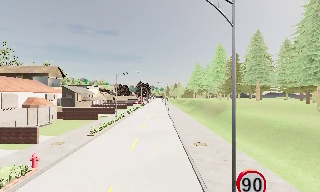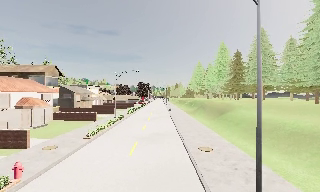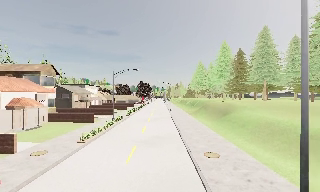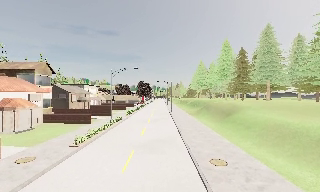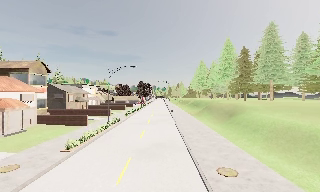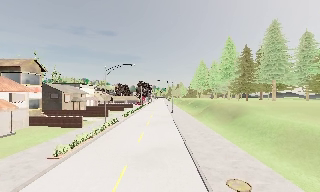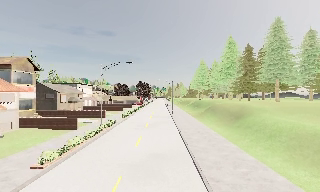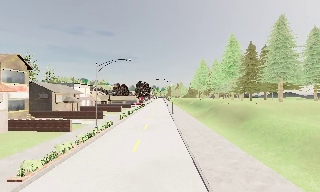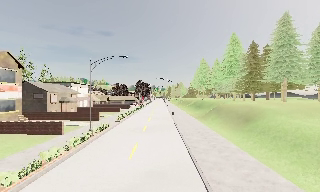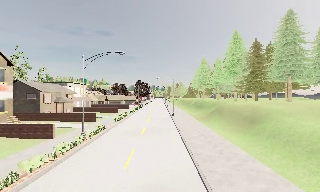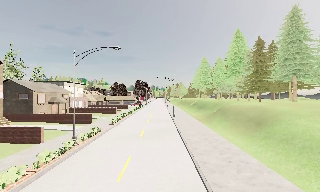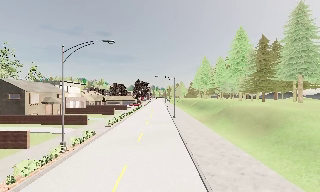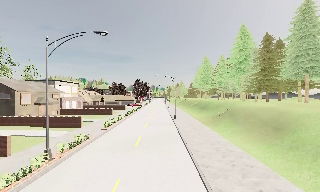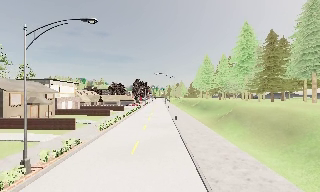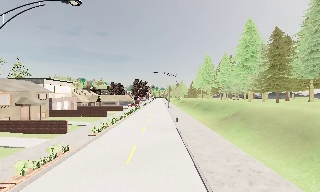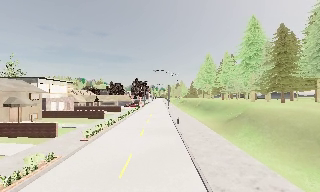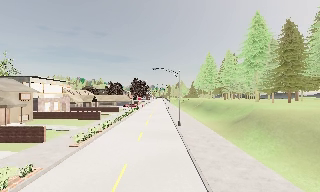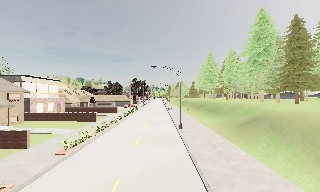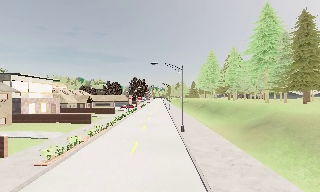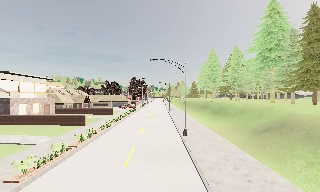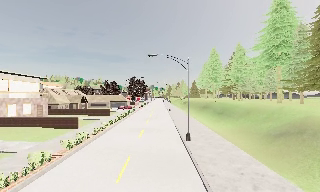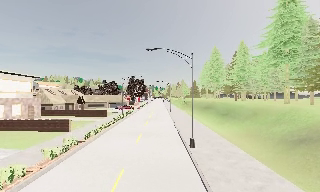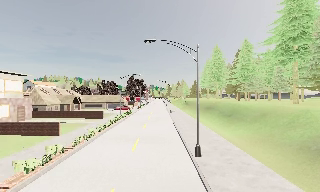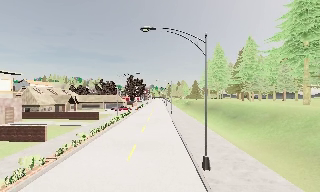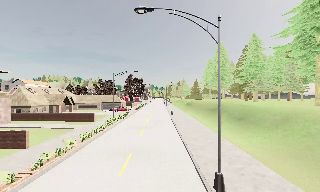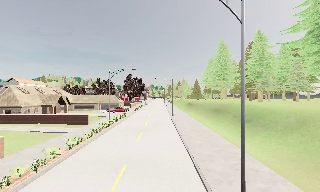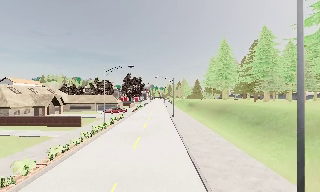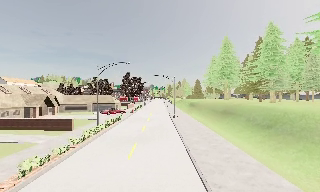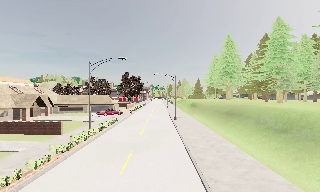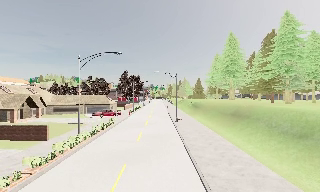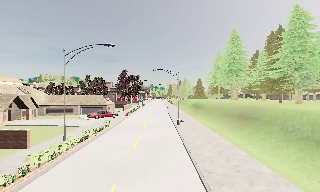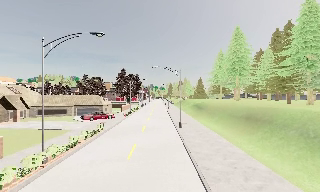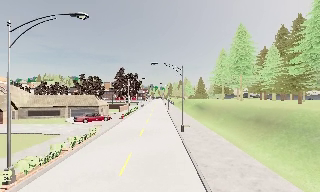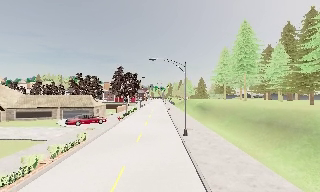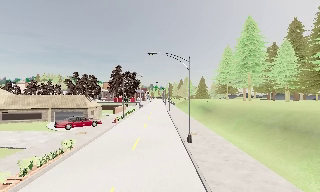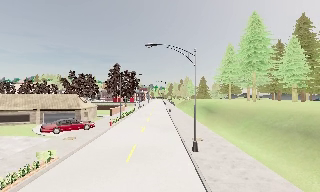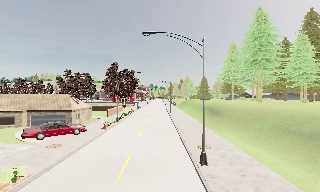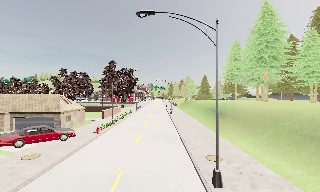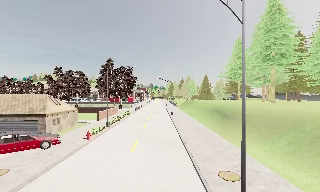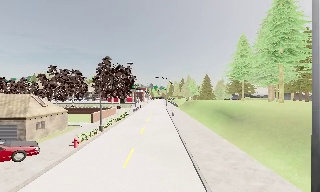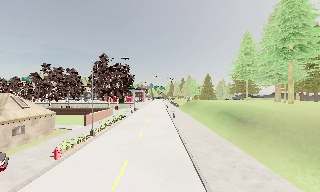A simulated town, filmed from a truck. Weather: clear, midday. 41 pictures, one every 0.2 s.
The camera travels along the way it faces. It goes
forward.
0.0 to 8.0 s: The camera travels forward, about 70 m, so what stands in front looms larger. It gains speed.
The film runs forward here.
